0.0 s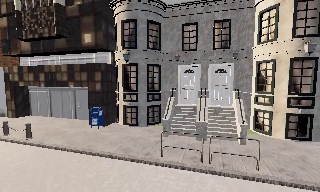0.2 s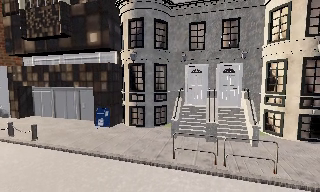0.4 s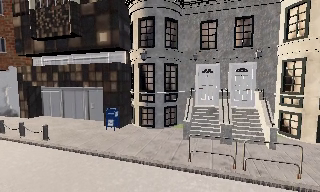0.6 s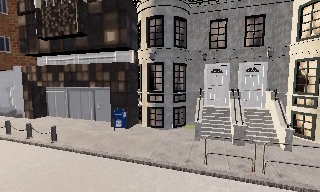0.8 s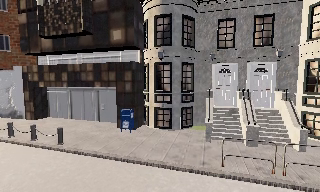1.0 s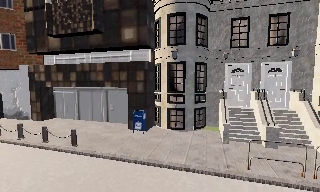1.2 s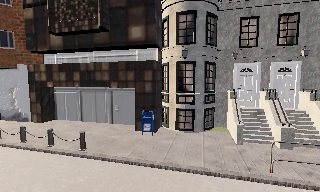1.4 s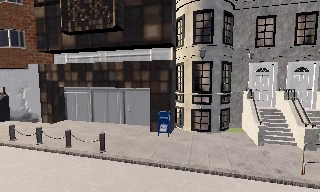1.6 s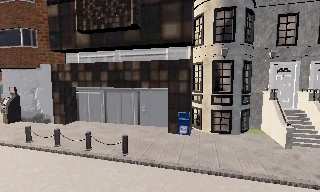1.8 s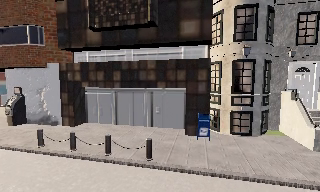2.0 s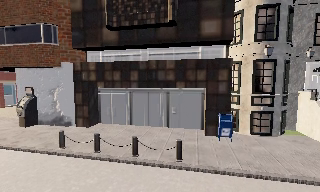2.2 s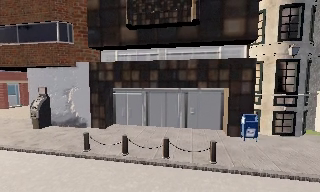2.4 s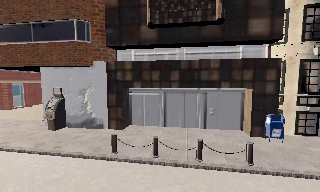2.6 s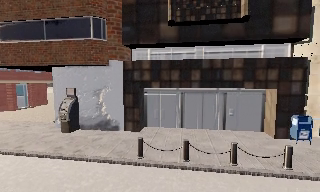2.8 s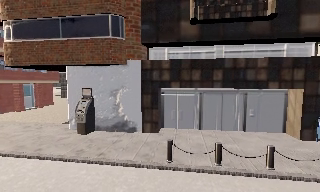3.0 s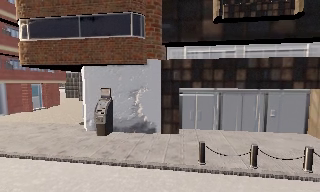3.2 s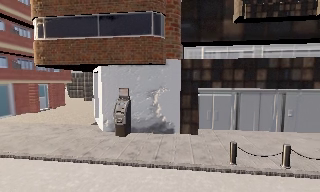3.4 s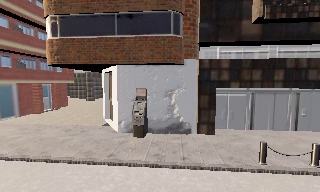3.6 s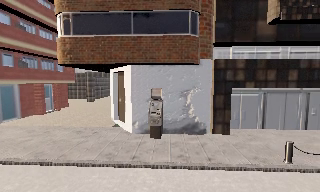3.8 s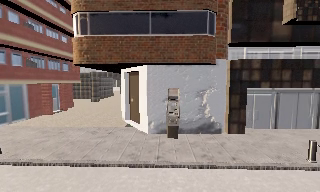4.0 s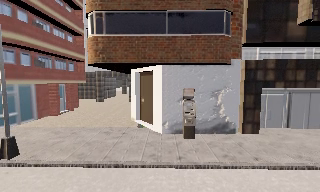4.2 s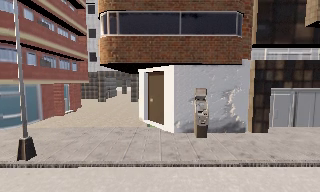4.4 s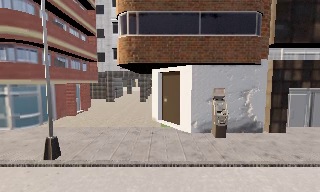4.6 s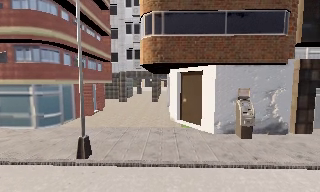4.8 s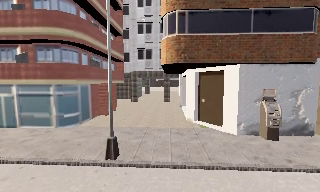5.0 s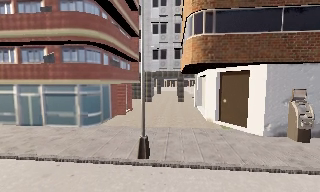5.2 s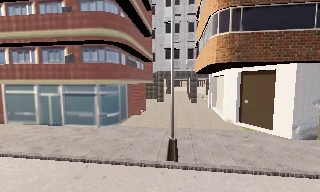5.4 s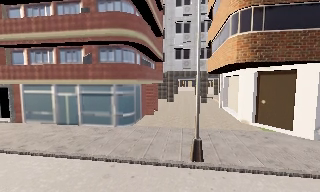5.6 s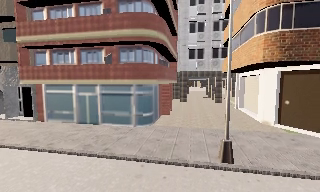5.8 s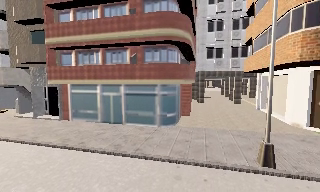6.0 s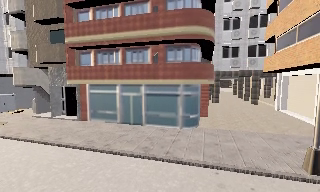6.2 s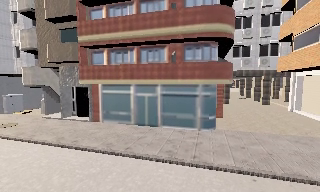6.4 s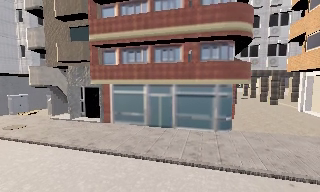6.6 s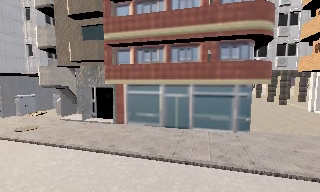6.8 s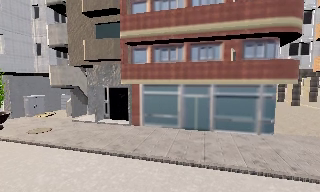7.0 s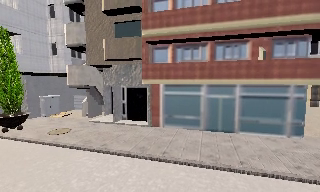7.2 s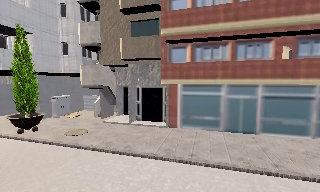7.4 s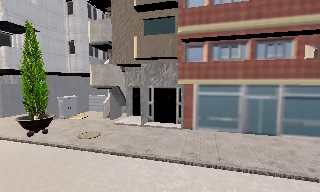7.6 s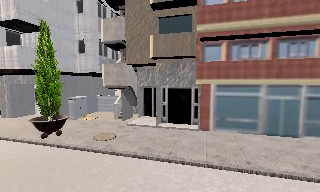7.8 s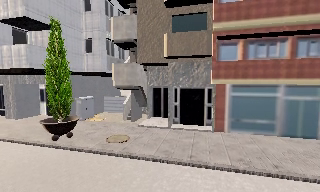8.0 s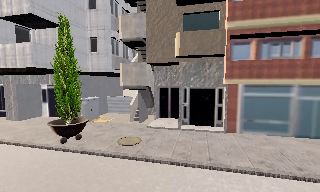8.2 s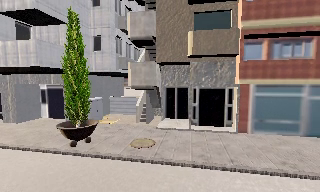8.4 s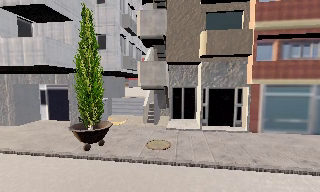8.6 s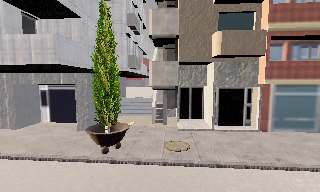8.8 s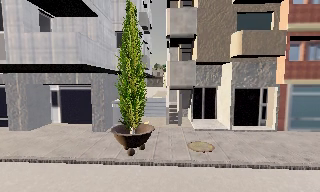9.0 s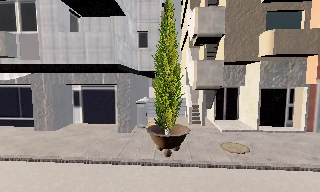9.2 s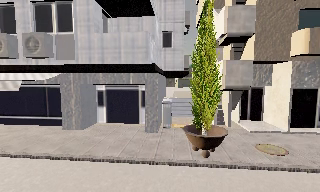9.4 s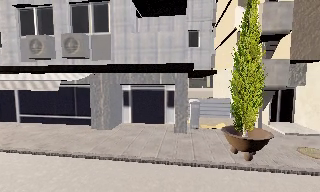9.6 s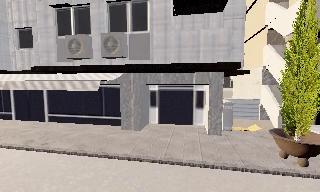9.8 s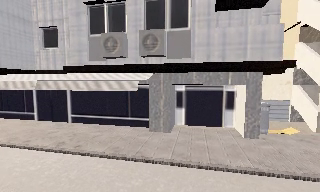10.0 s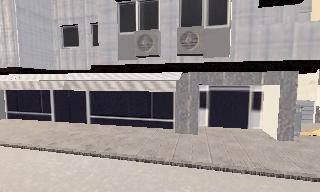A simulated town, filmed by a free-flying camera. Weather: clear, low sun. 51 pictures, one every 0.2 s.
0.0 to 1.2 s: The camera travels to its left, about 3.5 m, so close, fixed things drift to the right. It gains speed.
1.2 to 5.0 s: The camera travels to its left, about 18 m, so close, fixed things drift to the right.
5.0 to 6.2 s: The camera swings to its left by about 10 degrees, and the scene slides to the right. It travels to its left, about 5 m, so close, fixed things drift to the right.
6.2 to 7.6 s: The camera travels to its left, about 7 m, so close, fixed things drift to the right.
7.6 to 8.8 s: The camera pans to its right, which is clockwise from overhead, by about 10 degrees. It travels to its left, about 6 m, so close, fixed things drift to the right.
8.8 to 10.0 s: The camera travels to its left, about 7 m, so close, fixed things drift to the right.
The film runs backward here.
